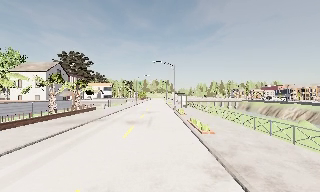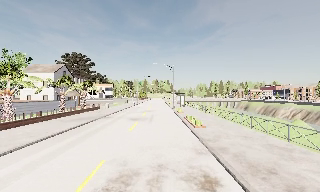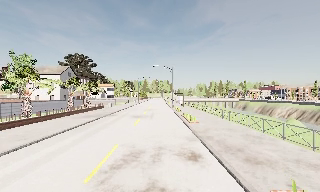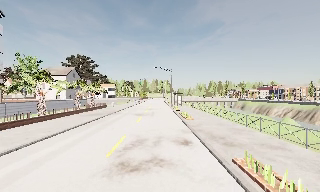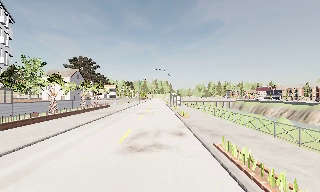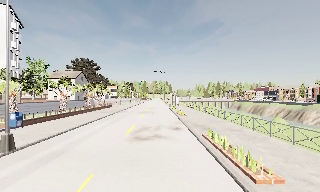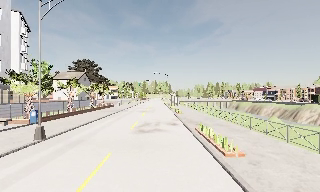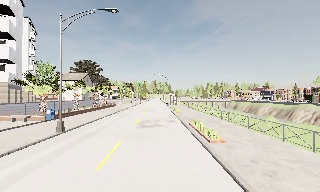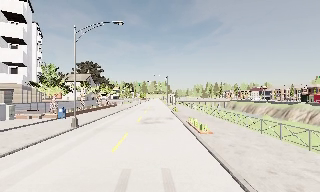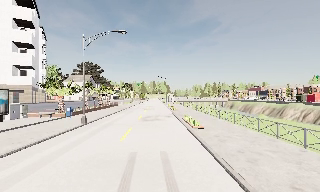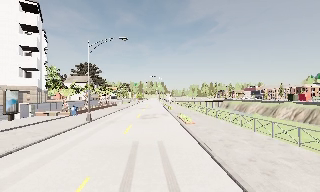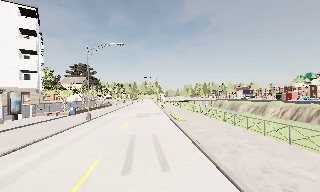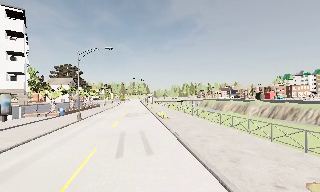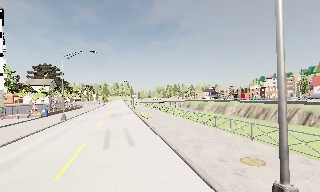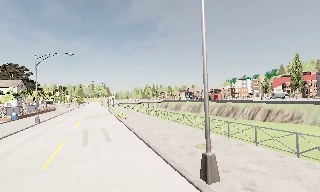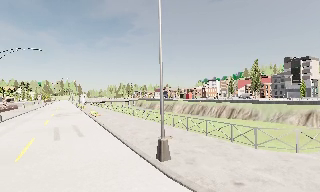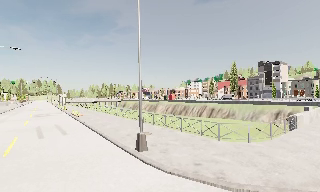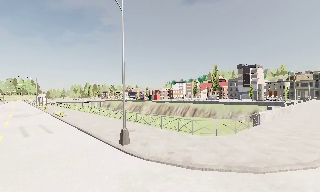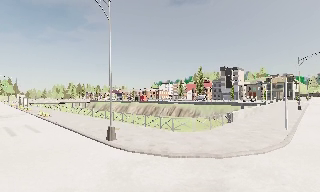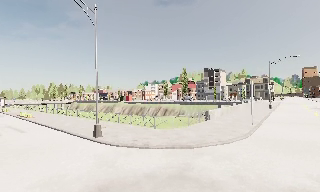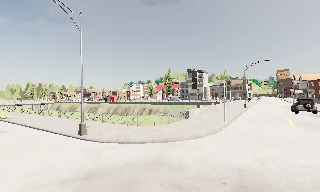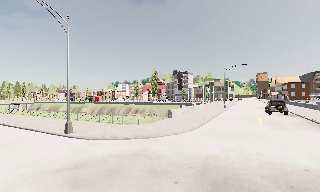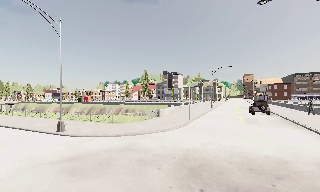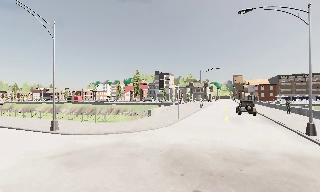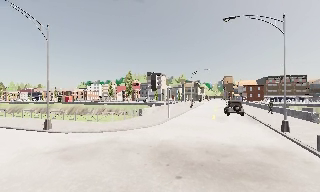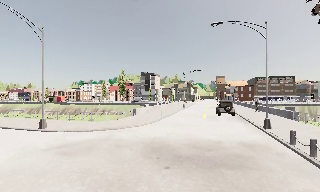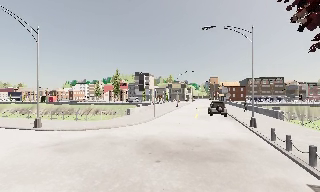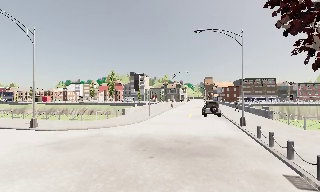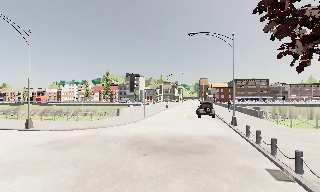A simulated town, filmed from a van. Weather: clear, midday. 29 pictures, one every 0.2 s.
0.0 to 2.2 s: The camera travels backward, about 19 m, so what stands in front gets smaller.
2.2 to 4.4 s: The camera pans to its right, which is clockwise from overhead, by about 60 degrees. It travels backward, about 12 m.
4.4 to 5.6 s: The camera swings to its right by about 15 degrees, and the scene slides to the left. It travels backward, about 3.5 m, so what stands in front gets smaller. It loses speed.
The film runs backward here.
